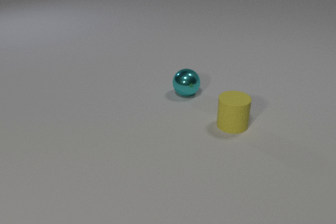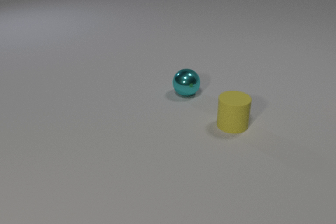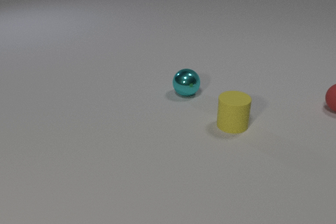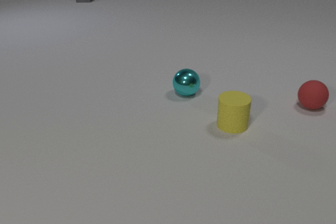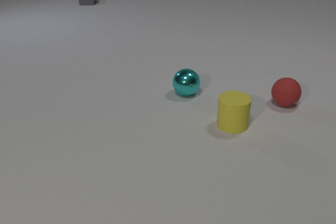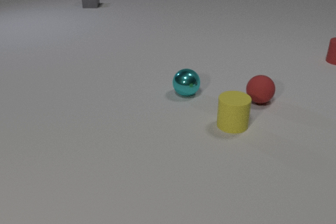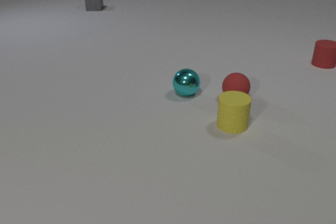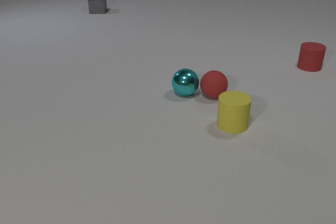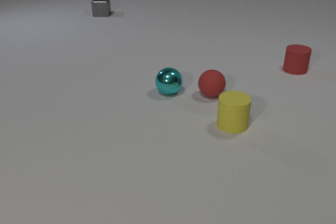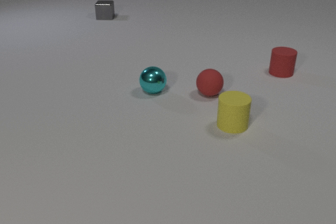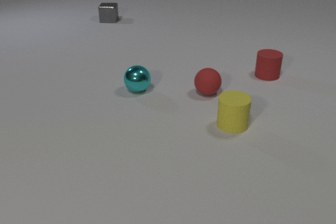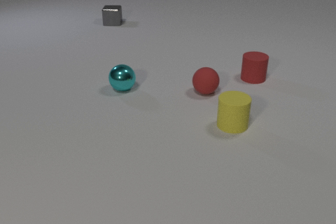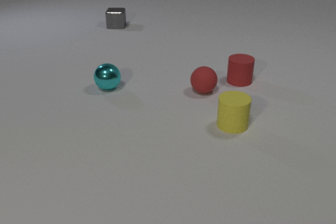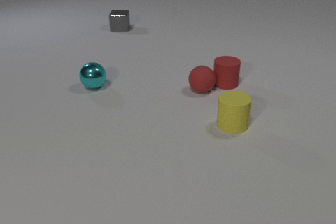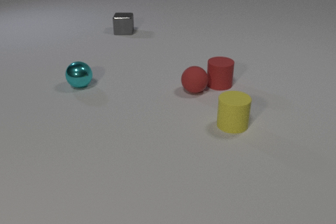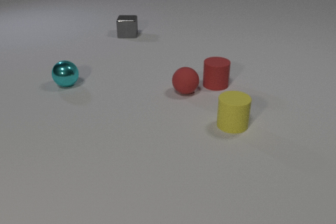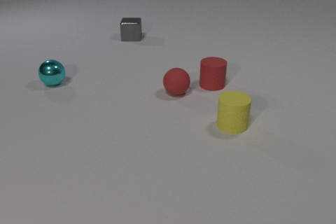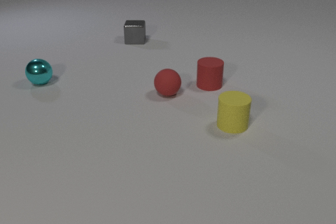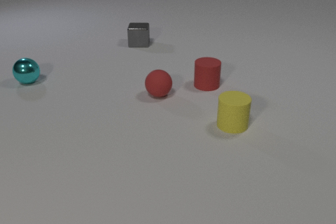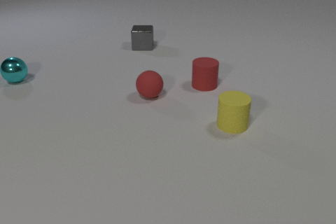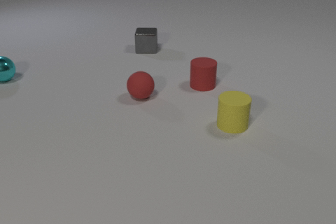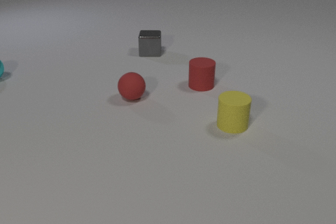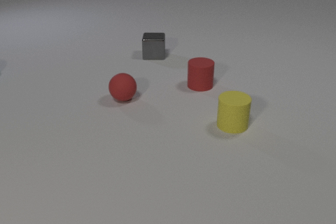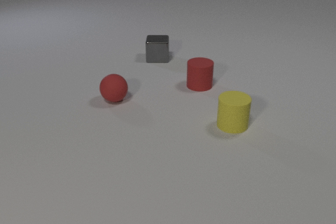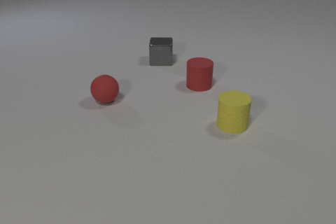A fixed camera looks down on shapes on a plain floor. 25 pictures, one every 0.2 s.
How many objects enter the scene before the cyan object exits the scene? 3.
Are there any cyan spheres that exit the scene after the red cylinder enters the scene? yes.
What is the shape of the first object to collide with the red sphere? sphere.
0.0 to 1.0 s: The red rubber sphere comes in at the right edge, rolls to the left. The red rubber cylinder comes in at the right edge, slides toward the camera and to the left. The gray metal cube comes in at the top edge, slides toward the camera.
1.0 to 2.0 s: The red rubber sphere rolls to the left. The cyan metal sphere rolls to the left. The red rubber cylinder slides to the left and toward the camera. The gray metal cube slides toward the camera. The red rubber sphere and the cyan metal sphere collide.
2.0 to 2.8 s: The red rubber sphere rolls to the left. The cyan metal sphere rolls to the left. The red rubber cylinder slides to the left and toward the camera. The gray metal cube slides toward the camera. The red rubber sphere and the red rubber cylinder collide.
2.8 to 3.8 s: The red rubber sphere rolls to the left. The cyan metal sphere rolls to the left and away from the camera. The red rubber cylinder slides to the left. The gray metal cube slides toward the camera and to the right.
3.8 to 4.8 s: The red rubber sphere rolls to the left. The cyan metal sphere rolls to the left and away from the camera, leaves at the left edge. The red rubber cylinder slides to the left. The gray metal cube slides toward the camera and to the right.
